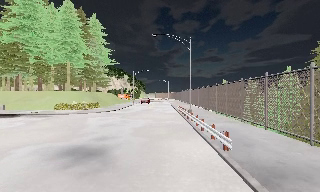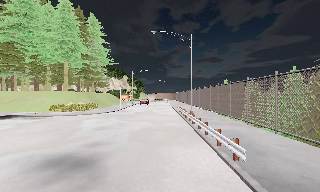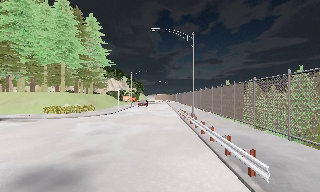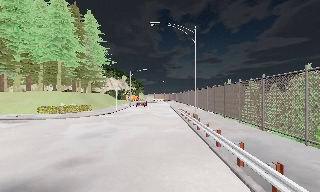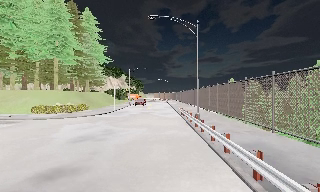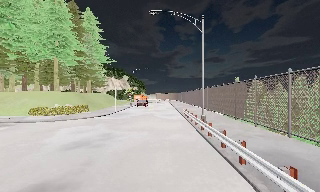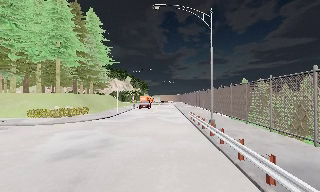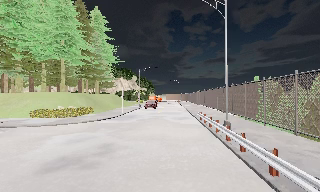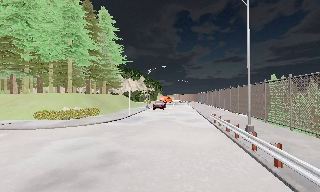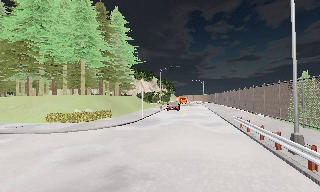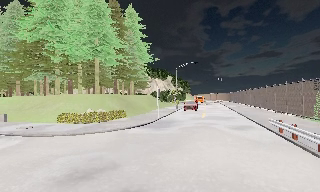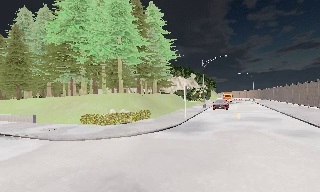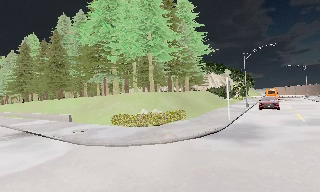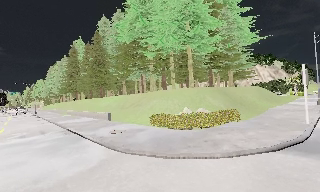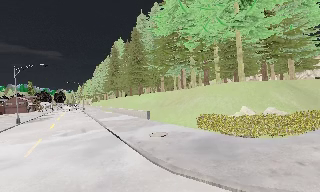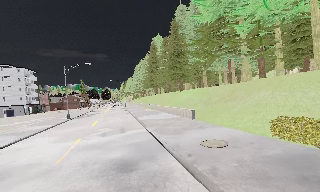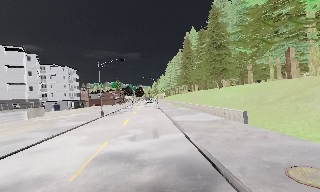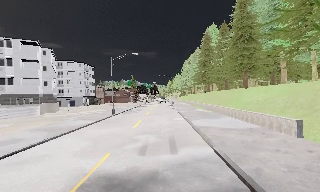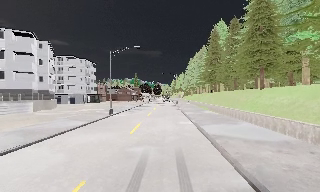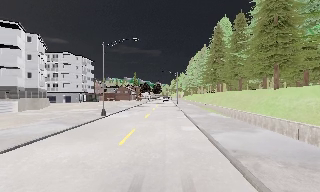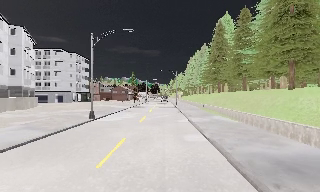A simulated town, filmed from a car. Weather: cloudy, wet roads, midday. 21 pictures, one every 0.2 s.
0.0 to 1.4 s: The camera travels forward, about 6 m, so what stands in front looms larger.
1.4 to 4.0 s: The camera pans to its left, which is counterclockwise from overhead, by about 90 degrees. It travels forward, about 25 m. It gains speed.
The film runs forward here.
